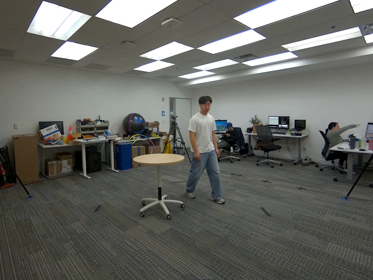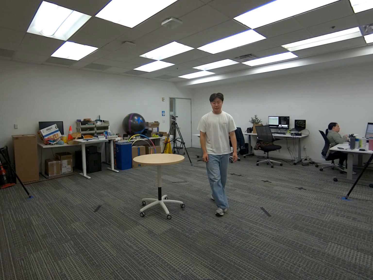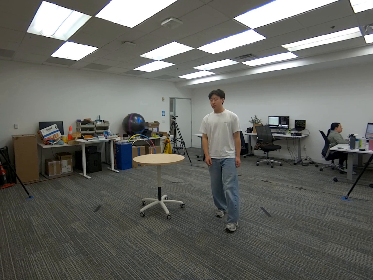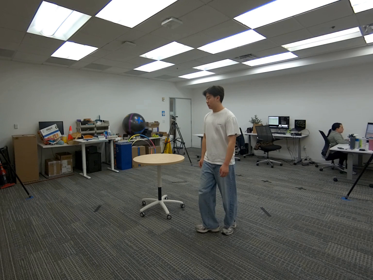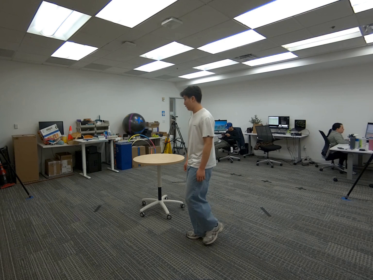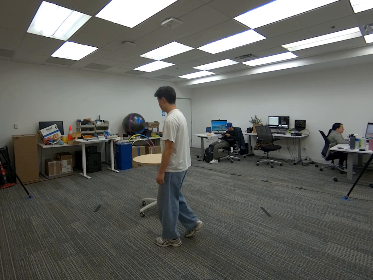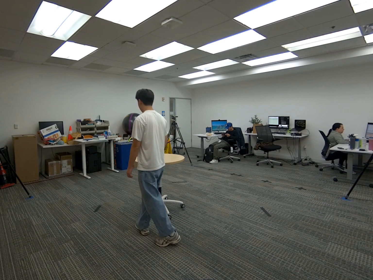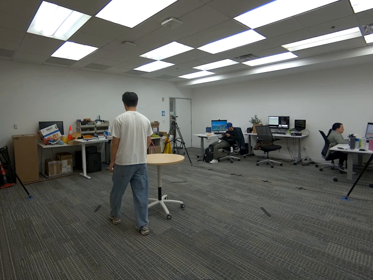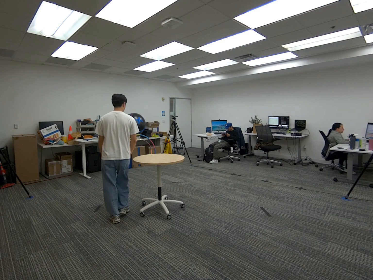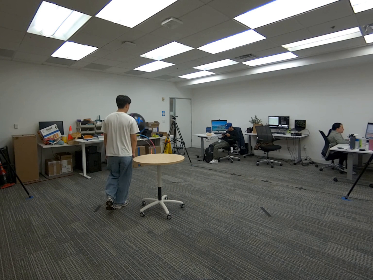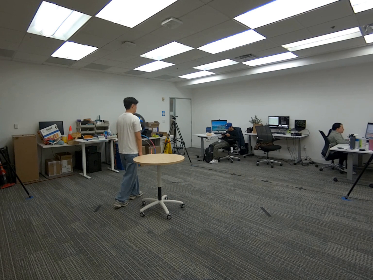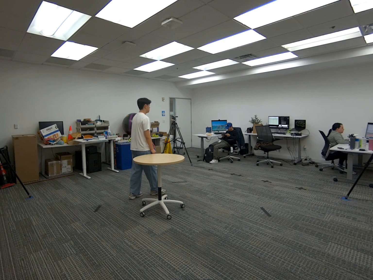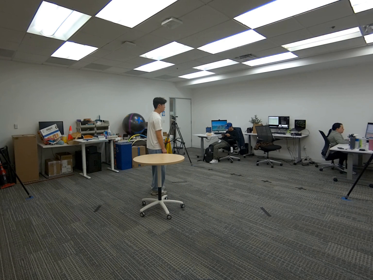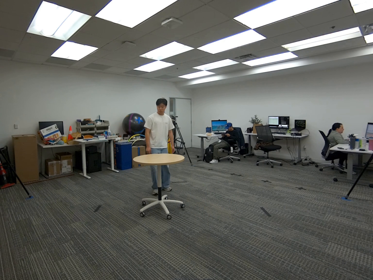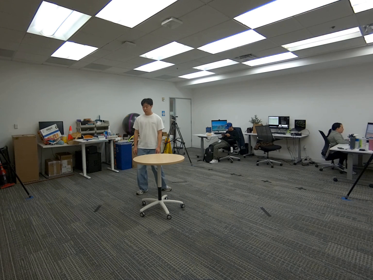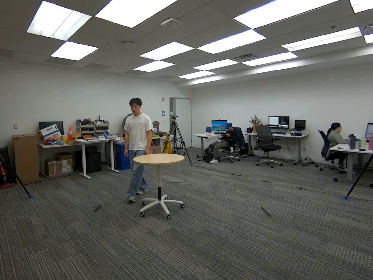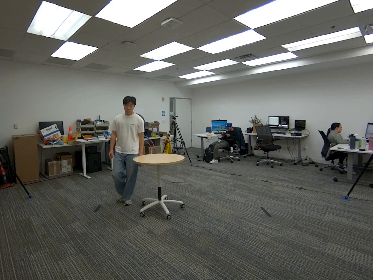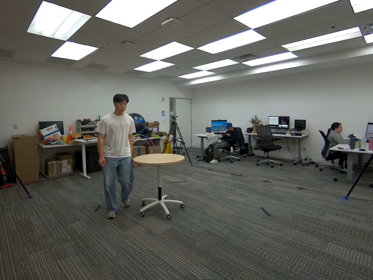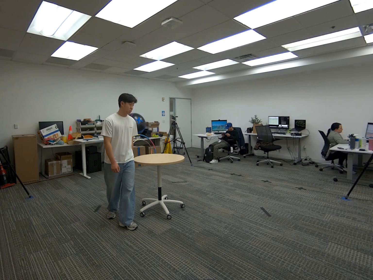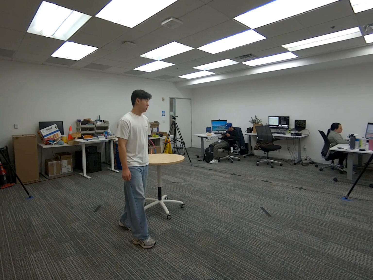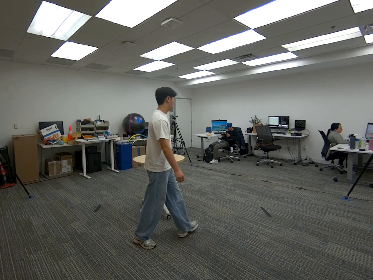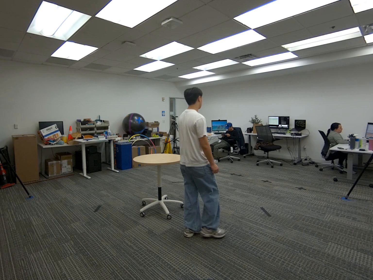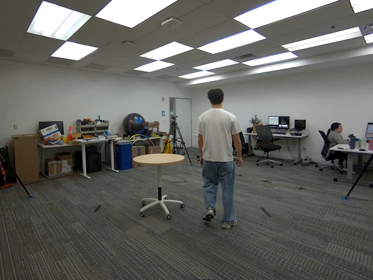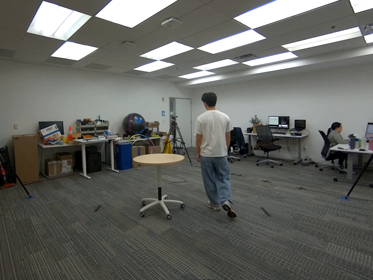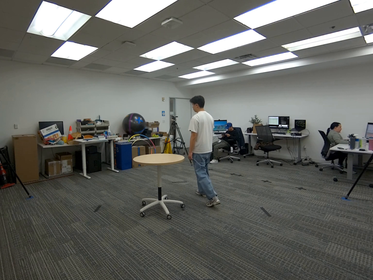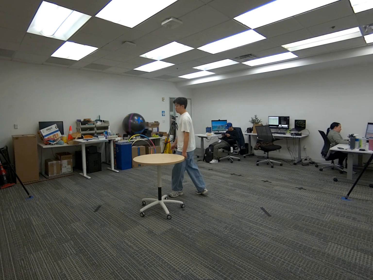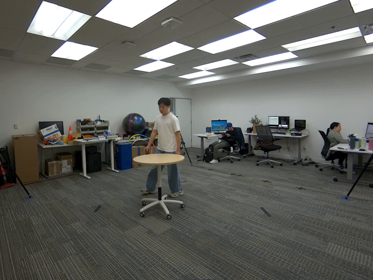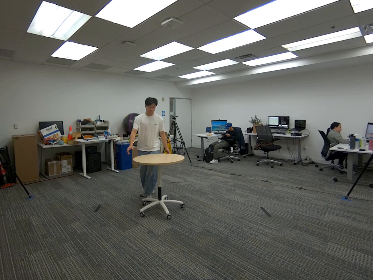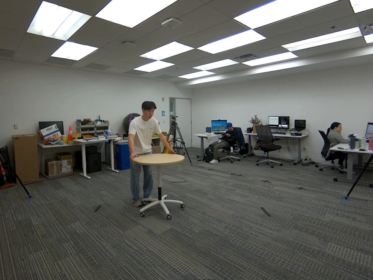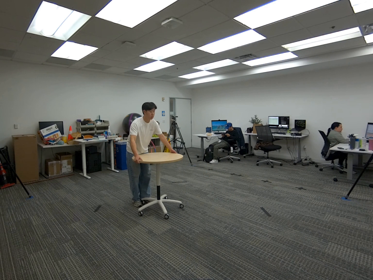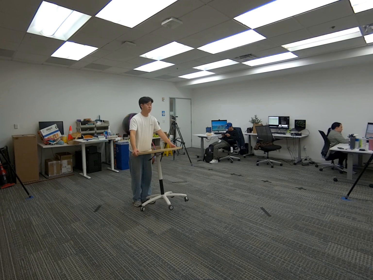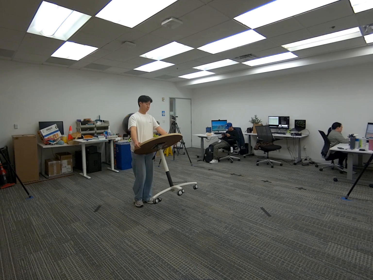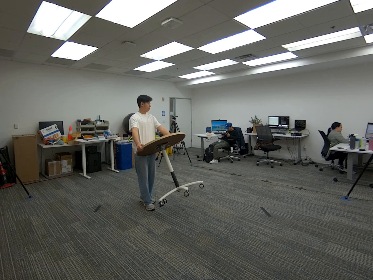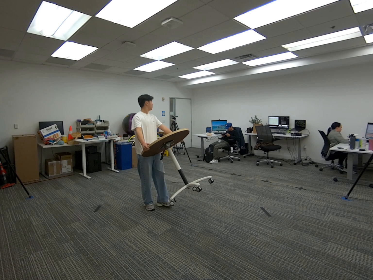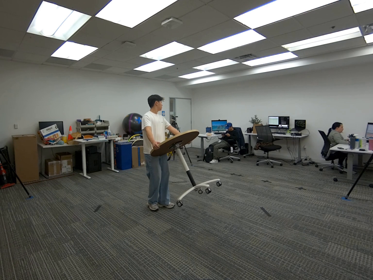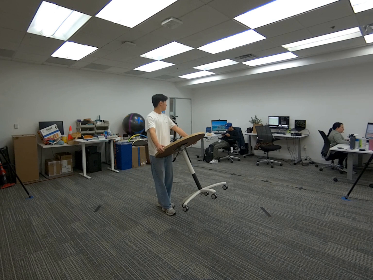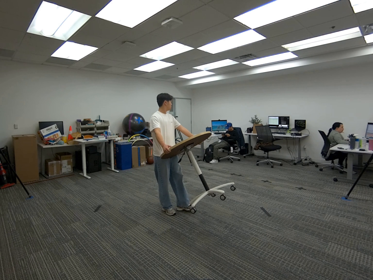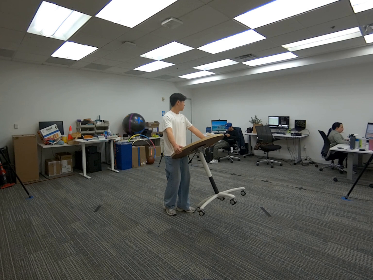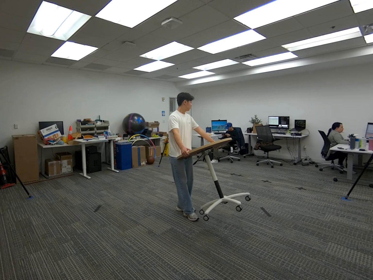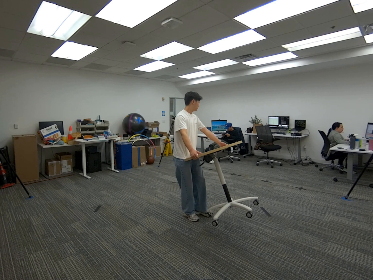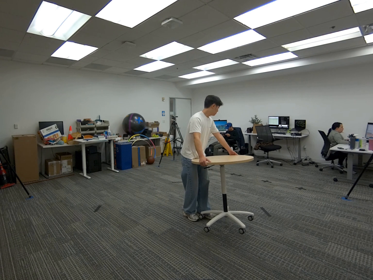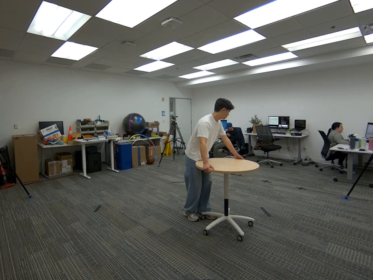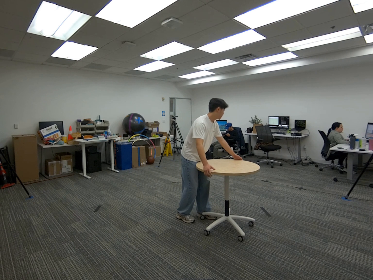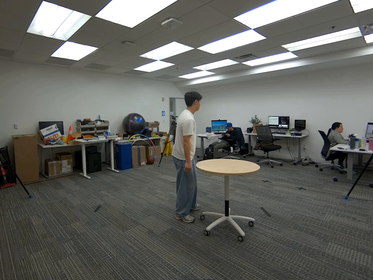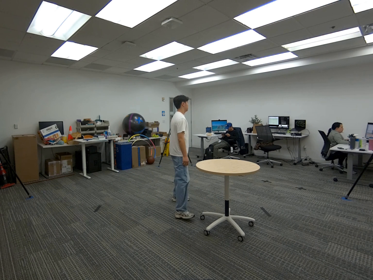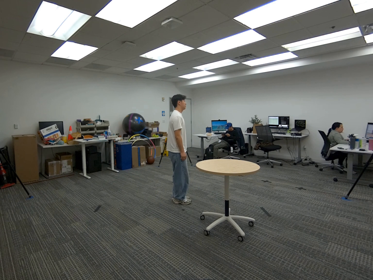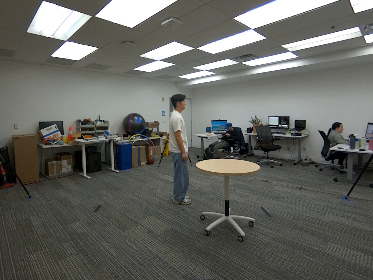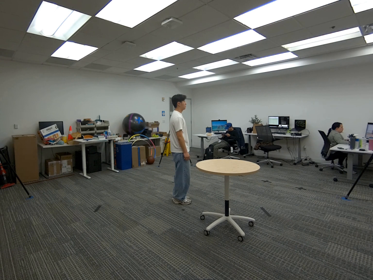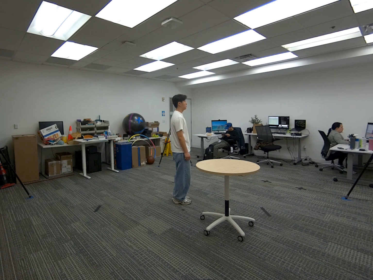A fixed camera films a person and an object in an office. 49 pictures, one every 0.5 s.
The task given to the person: Walk to the round table, use both hands to pick up the table, hold it and walk to the other side, and place the table back on the ground.
